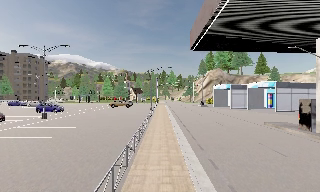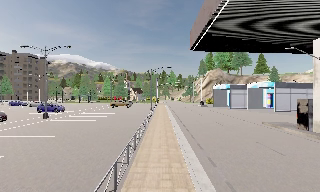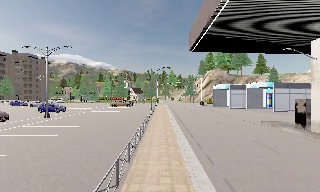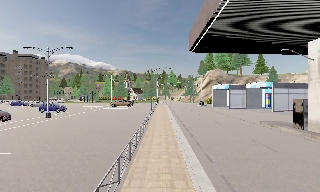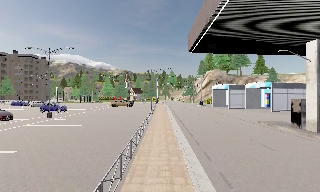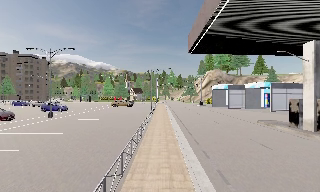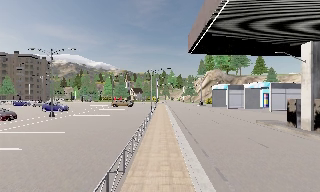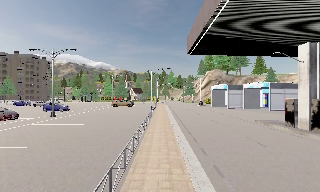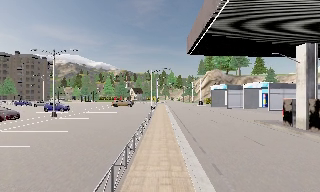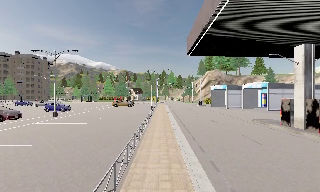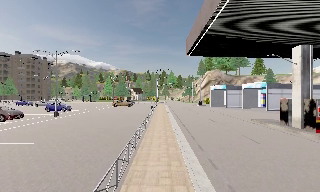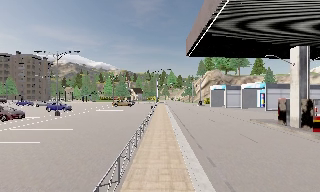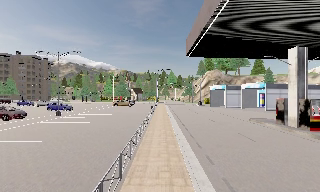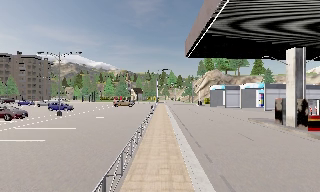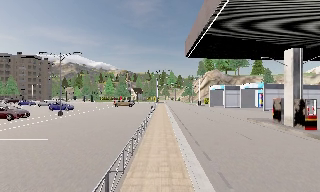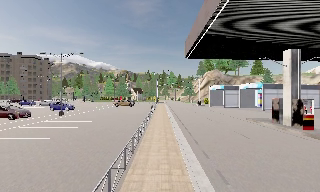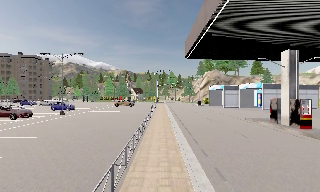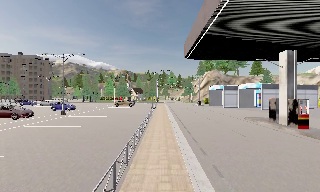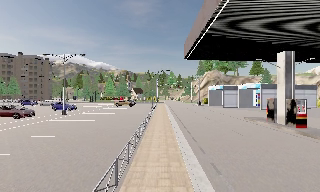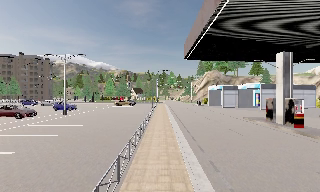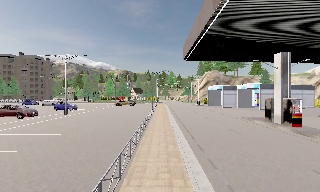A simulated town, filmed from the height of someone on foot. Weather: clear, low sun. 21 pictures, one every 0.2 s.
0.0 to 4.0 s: The camera travels backward, about 4 m, so what stands in front gets smaller.
The film runs backward here.
